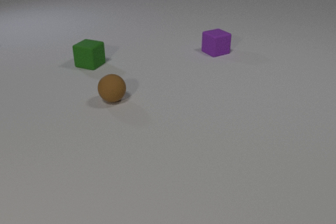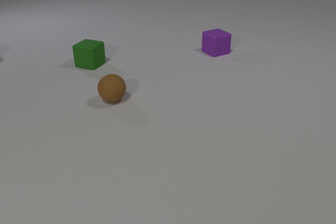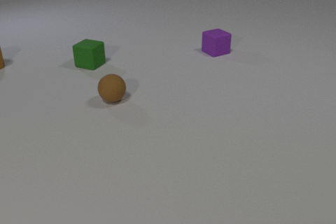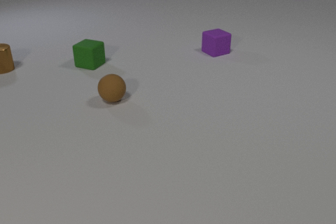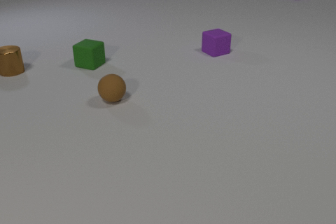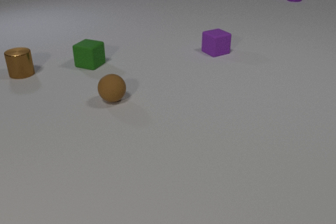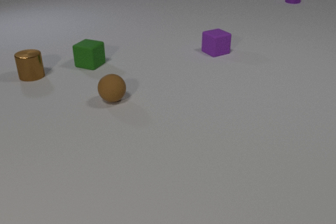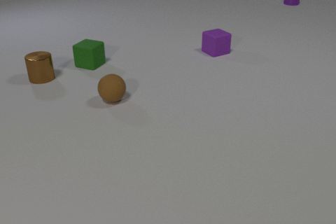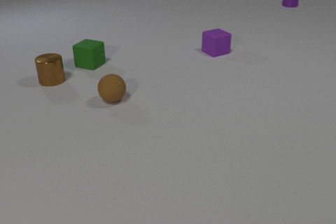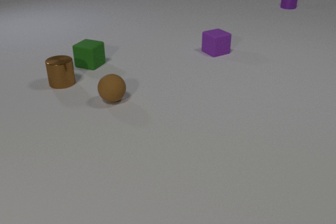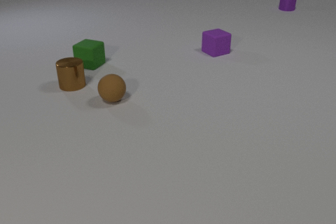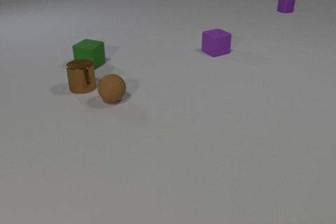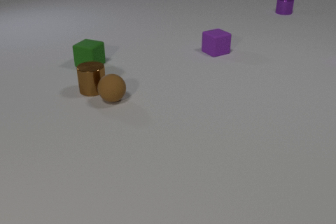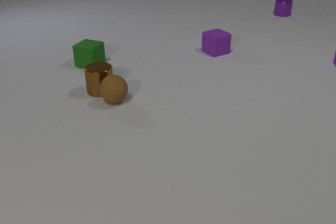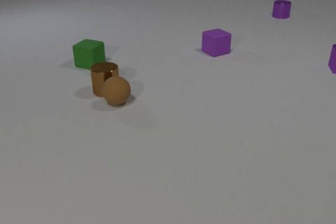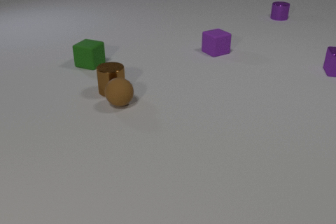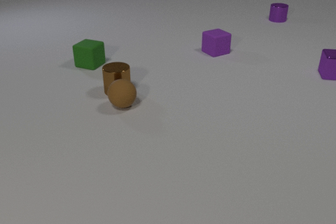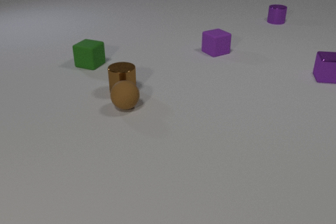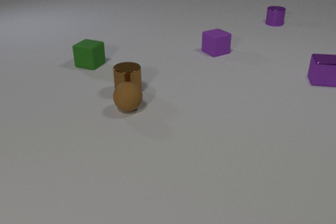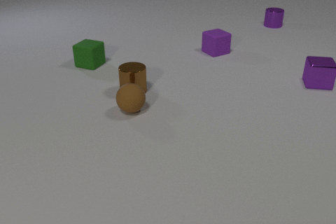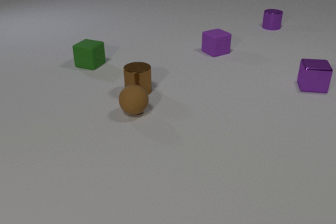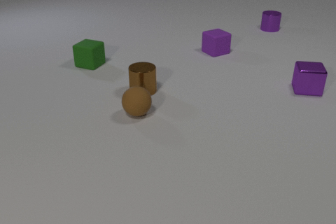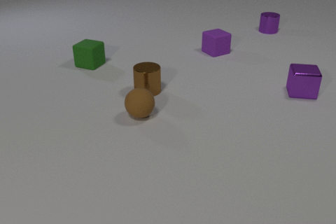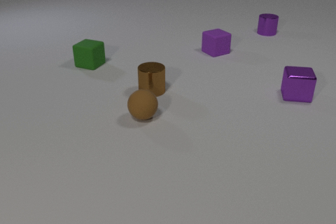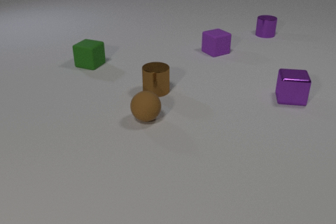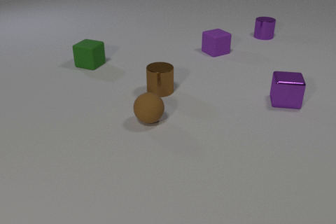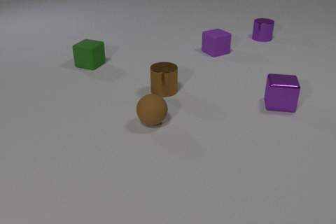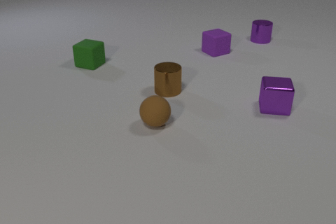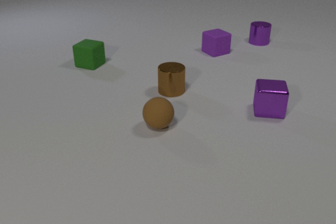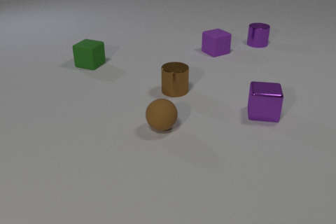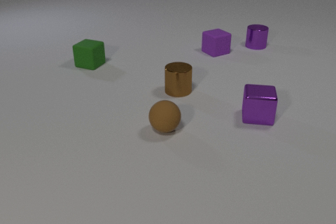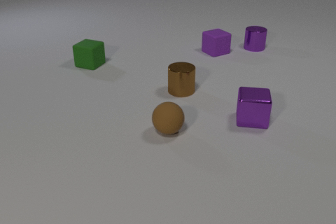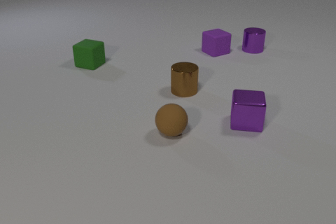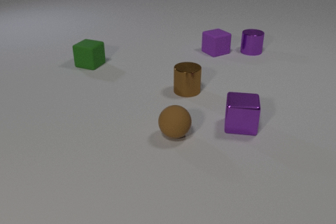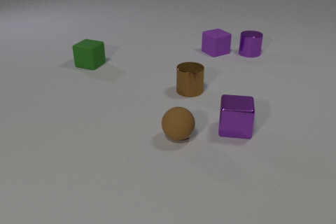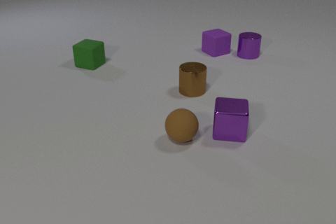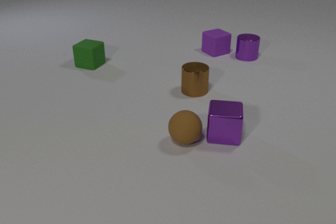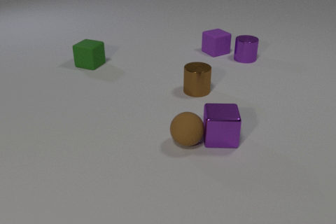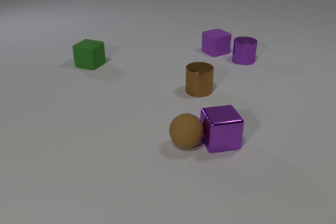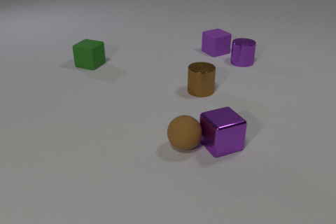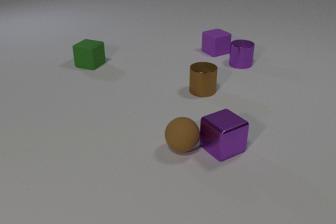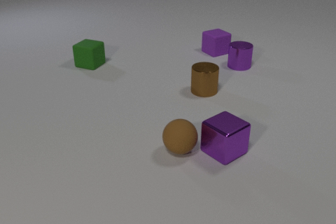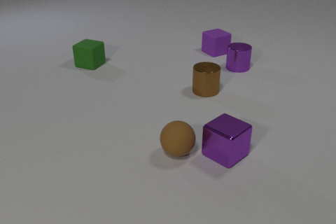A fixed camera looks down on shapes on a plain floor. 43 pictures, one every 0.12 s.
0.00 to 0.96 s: The brown metal cylinder comes in at the left edge, slides toward the camera and to the right. The purple metal cylinder comes in at the top edge, slides toward the camera.
0.96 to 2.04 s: The brown metal cylinder slides to the right and toward the camera. The brown rubber sphere rolls toward the camera and to the right. The purple metal cylinder slides toward the camera. The purple metal cube comes in at the right edge, slides toward the camera and to the left. The brown metal cylinder and the brown rubber sphere collide.
2.04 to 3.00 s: The brown metal cylinder slides to the right. The brown rubber sphere rolls toward the camera and to the right. The purple metal cylinder slides toward the camera. The purple metal cube slides toward the camera and to the left.
3.00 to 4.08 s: The brown metal cylinder slides to the right. The brown rubber sphere rolls toward the camera and to the right. The purple metal cylinder slides toward the camera. The purple metal cube slides toward the camera and to the left.
4.08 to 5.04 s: The brown metal cylinder slides to the right. The brown rubber sphere rolls toward the camera. The purple metal cylinder slides toward the camera. The purple metal cube slides toward the camera, spins counterclockwise seen from above by about 60 degrees, its near face sliding to the right. The brown rubber sphere and the purple metal cube collide.
Are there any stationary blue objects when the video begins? no.
How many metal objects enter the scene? 3.
What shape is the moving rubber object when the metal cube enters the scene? sphere.
